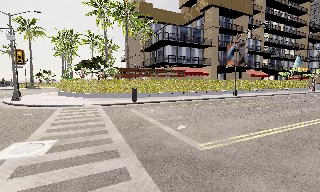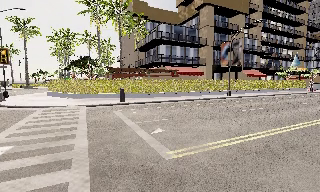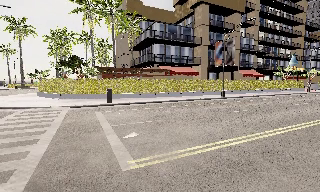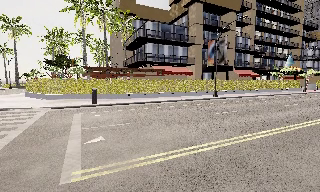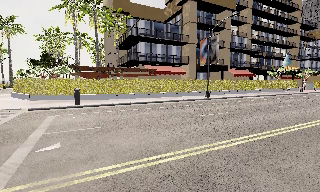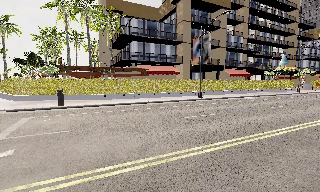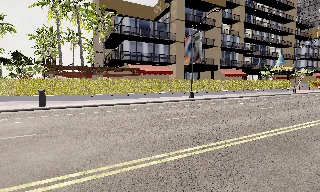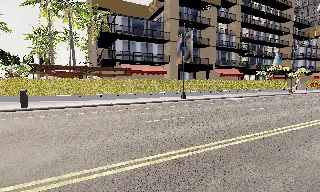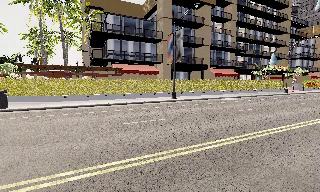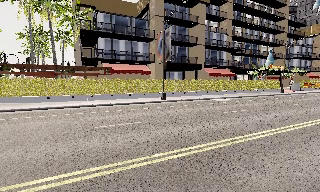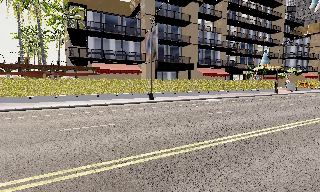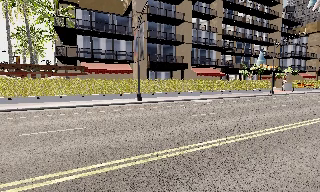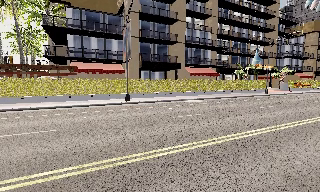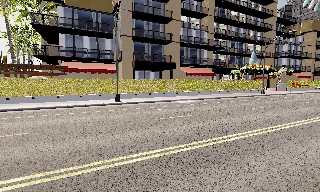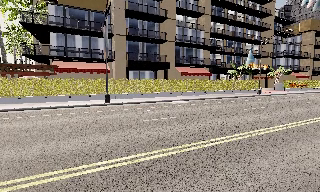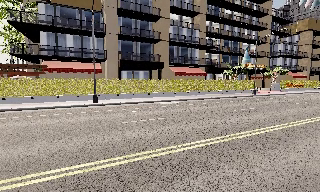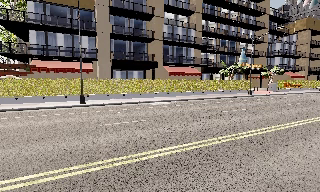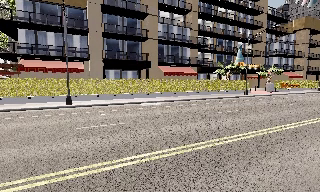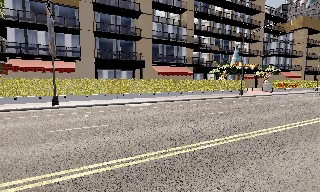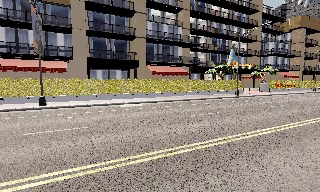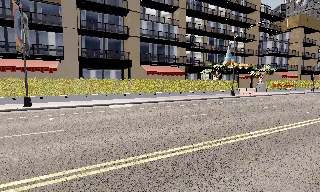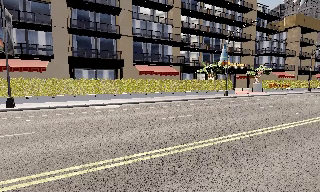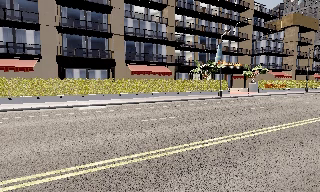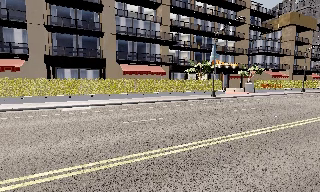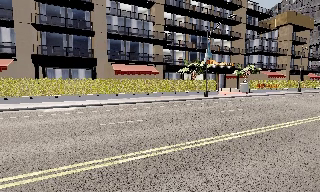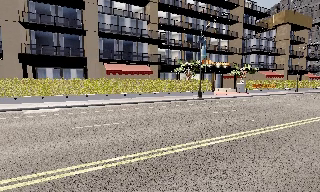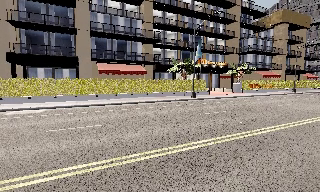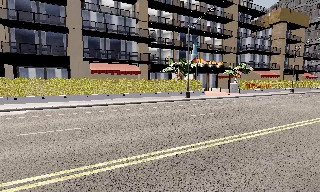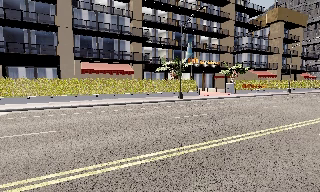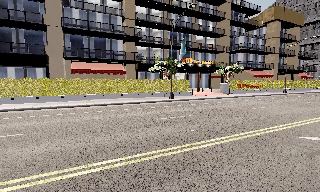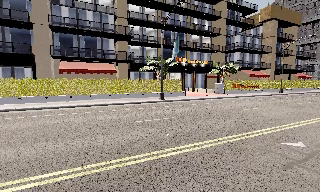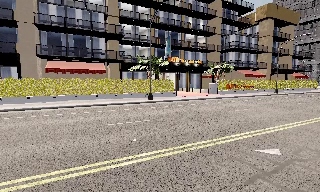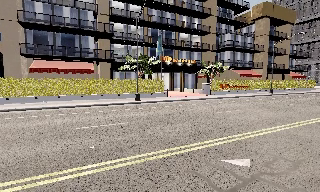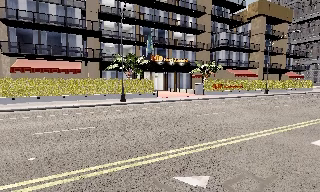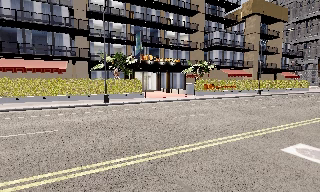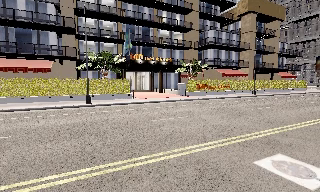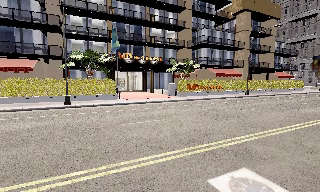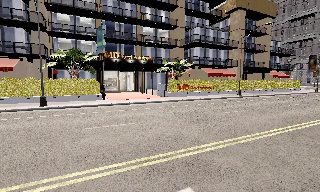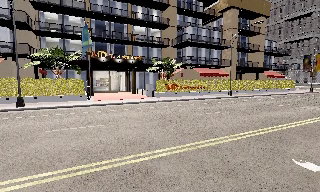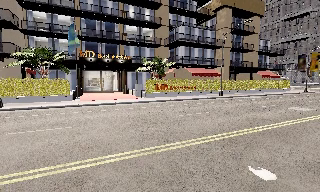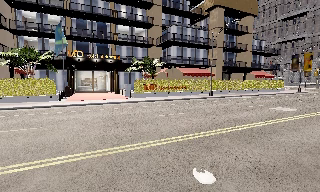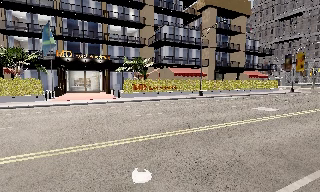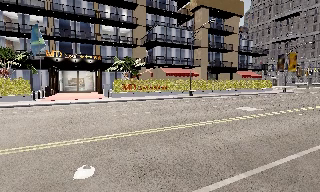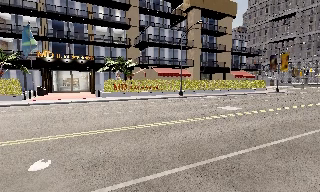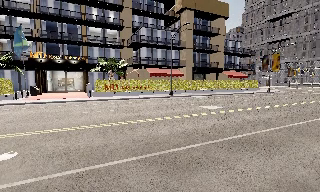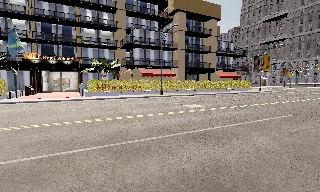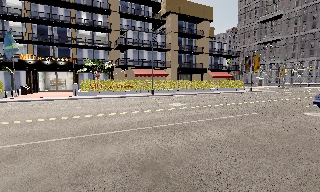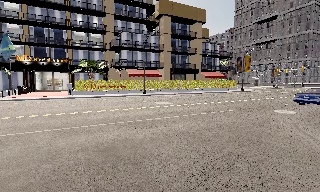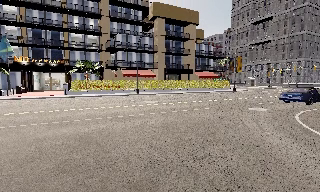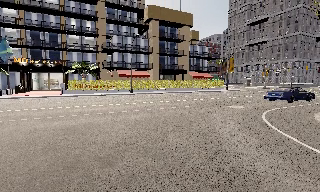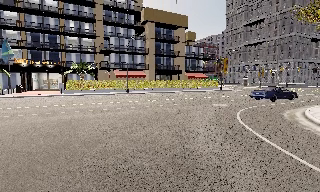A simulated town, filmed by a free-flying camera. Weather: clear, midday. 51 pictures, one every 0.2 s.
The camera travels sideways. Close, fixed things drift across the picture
to the left.
0.0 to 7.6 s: The camera travels to its right and forward, about 40 m, so close, fixed things drift to the left.
7.6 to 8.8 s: The camera travels to its right, about 7 m, so close, fixed things drift to the left.
8.8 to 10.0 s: The camera travels to its right and backward, about 8 m, so close, fixed things drift to the left.
The film runs forward here.
